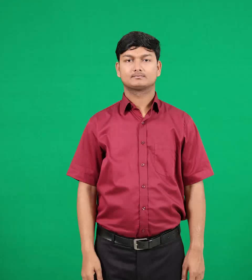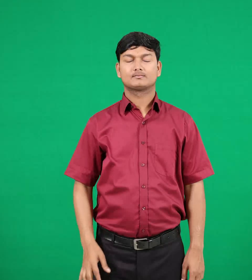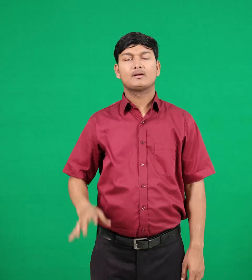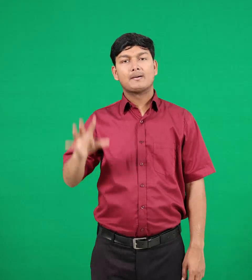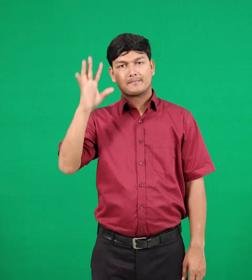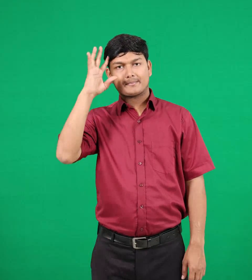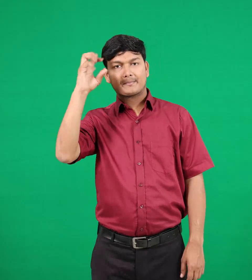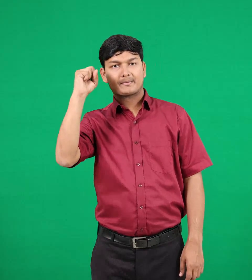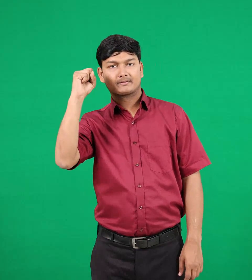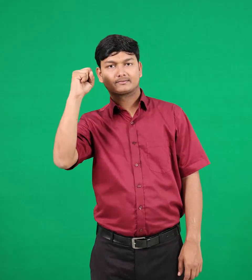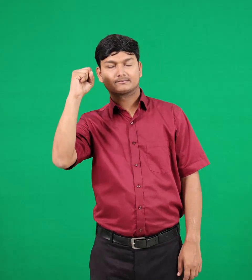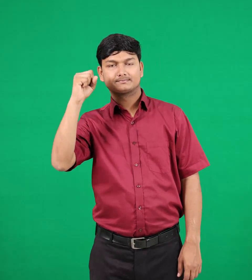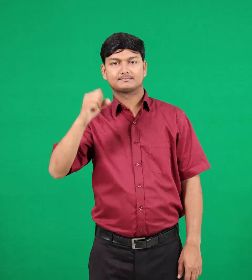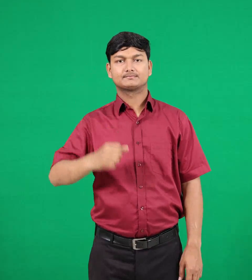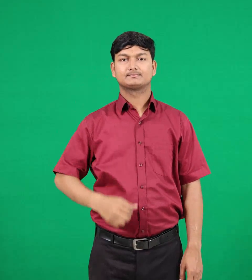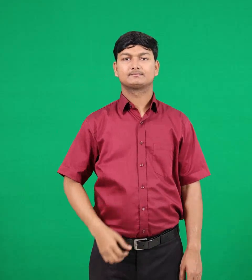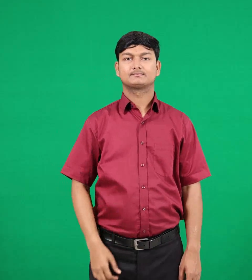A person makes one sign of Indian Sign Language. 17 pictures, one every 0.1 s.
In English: memory & remember
